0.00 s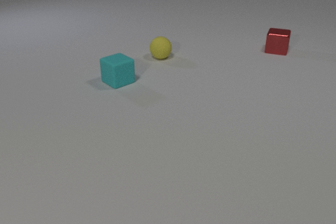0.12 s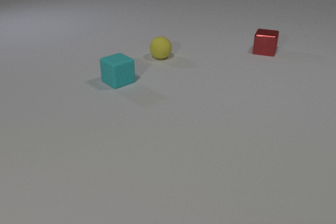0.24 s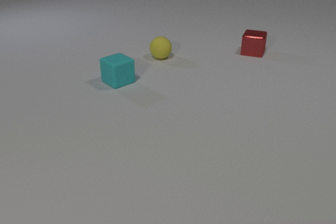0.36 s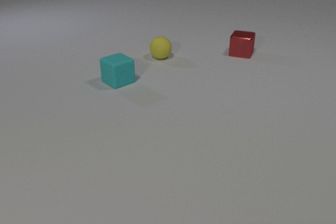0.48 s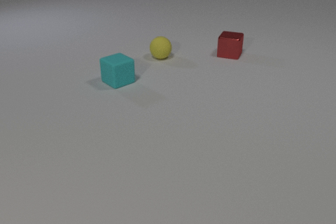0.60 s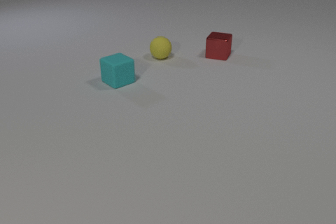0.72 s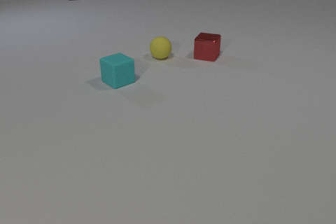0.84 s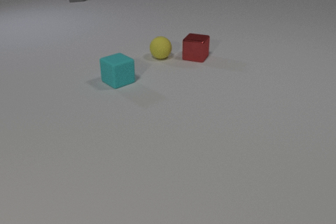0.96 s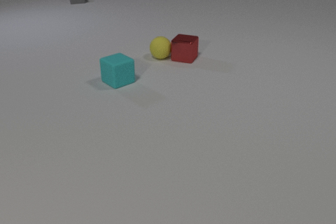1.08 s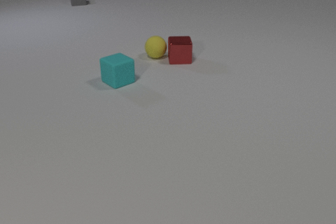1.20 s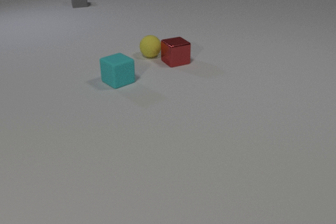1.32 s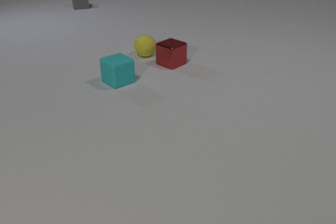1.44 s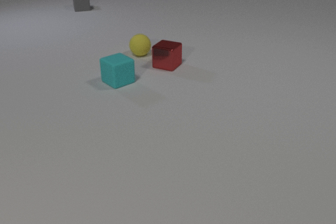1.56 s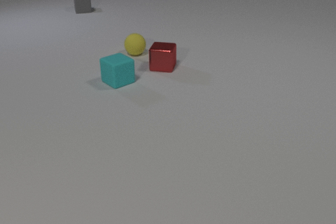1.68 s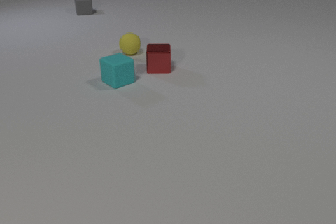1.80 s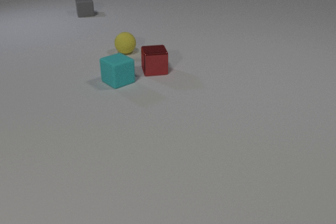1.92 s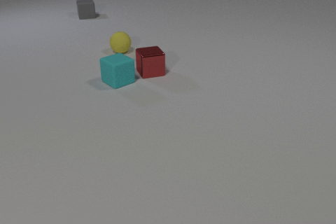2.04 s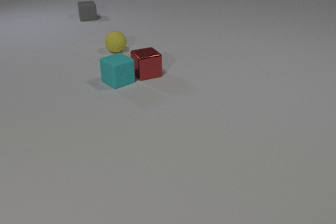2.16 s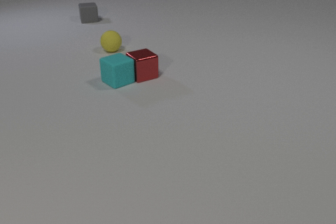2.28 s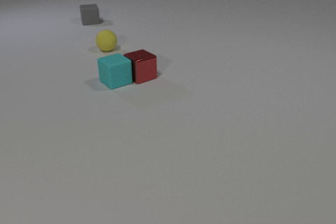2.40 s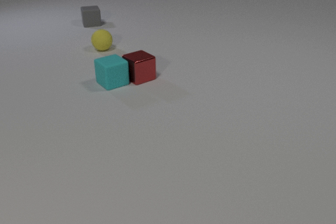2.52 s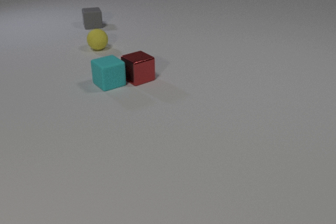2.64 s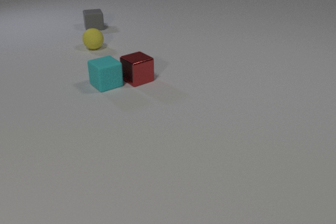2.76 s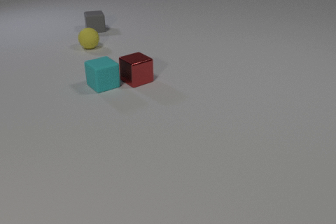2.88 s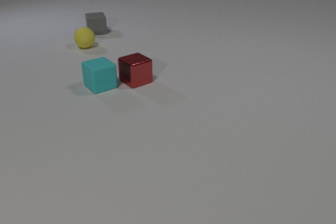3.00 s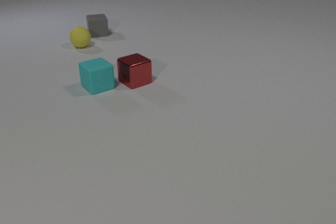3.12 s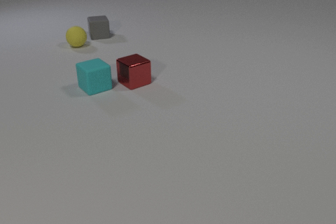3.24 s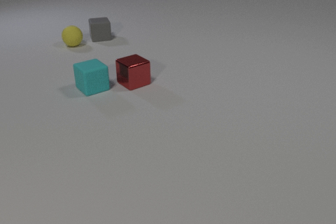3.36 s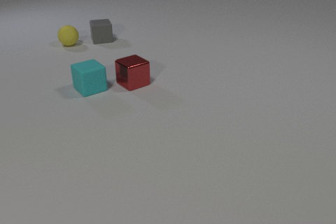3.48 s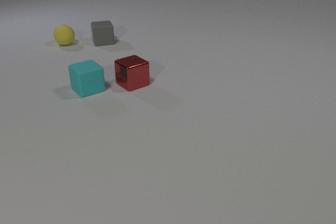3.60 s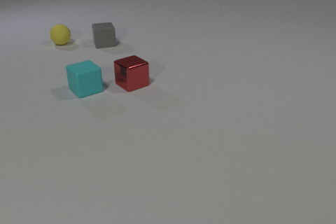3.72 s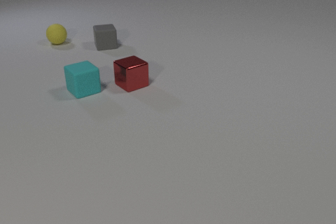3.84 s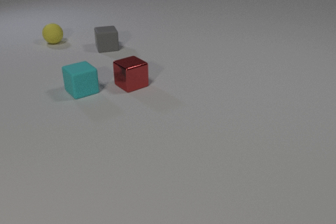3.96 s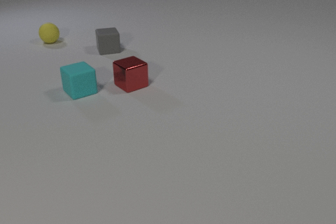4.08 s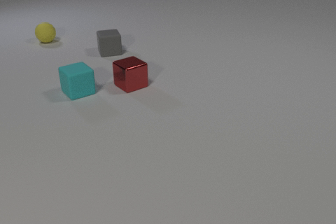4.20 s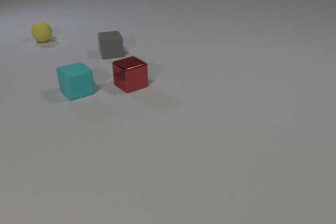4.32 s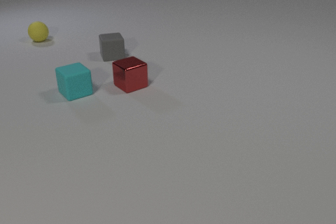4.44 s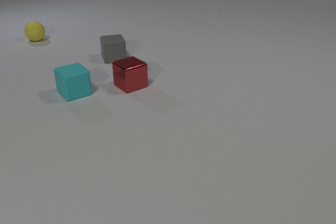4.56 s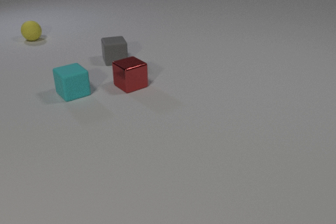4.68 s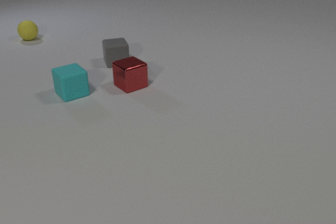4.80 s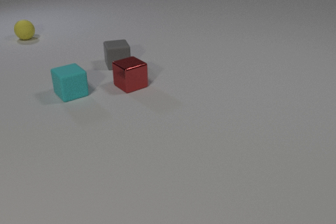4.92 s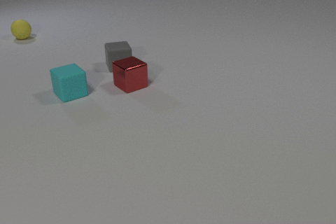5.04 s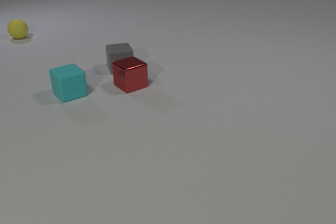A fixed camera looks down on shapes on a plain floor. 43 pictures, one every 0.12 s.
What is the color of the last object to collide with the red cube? cyan.
Are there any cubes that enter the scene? yes.
What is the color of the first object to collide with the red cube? yellow.
0.00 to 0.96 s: The red metal cube slides to the left. The gray rubber cube comes in at the top edge, slides toward the camera. The red metal cube and the yellow rubber sphere collide.
0.96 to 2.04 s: The red metal cube slides toward the camera and to the left, spins so that its near face slides to the right, counterclockwise seen from above. The yellow rubber sphere rolls to the left and away from the camera. The gray rubber cube slides toward the camera.
2.04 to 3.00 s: The red metal cube slides toward the camera and to the left. The yellow rubber sphere rolls to the left and away from the camera. The cyan rubber cube slides to the left and toward the camera. The gray rubber cube slides toward the camera. The red metal cube and the cyan rubber cube collide.
3.00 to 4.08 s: The red metal cube slides toward the camera. The yellow rubber sphere rolls to the left and away from the camera. The cyan rubber cube slides to the left and toward the camera. The gray rubber cube slides toward the camera.
4.08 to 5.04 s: The yellow rubber sphere rolls to the left and away from the camera. The cyan rubber cube slides to the left. The gray rubber cube slides toward the camera.
